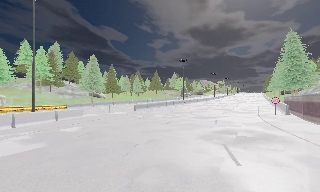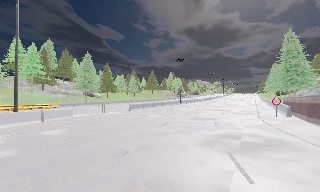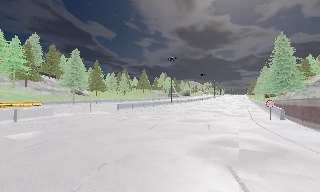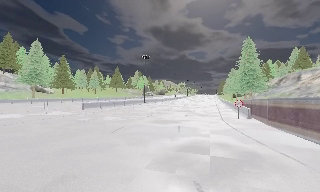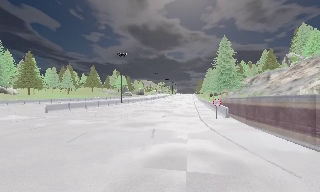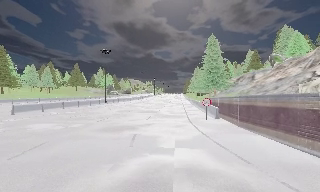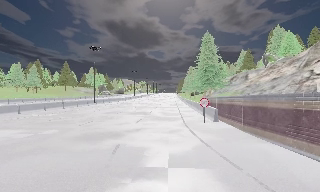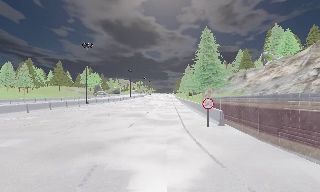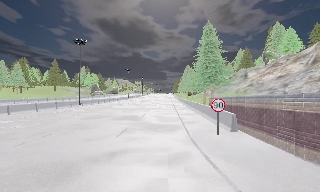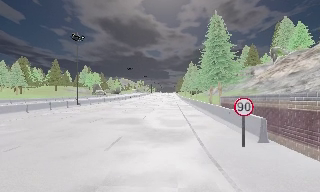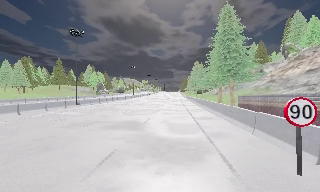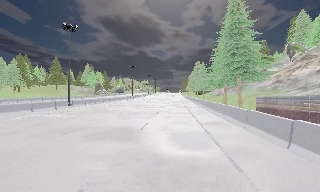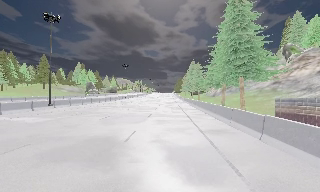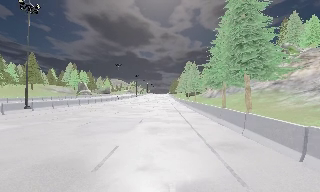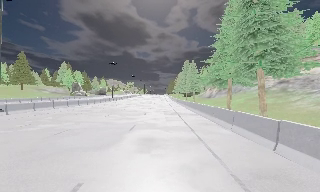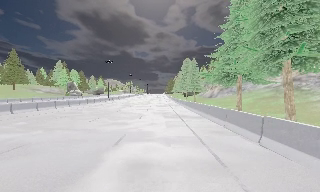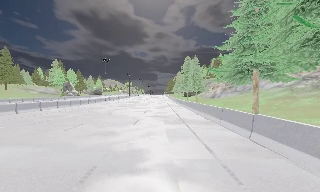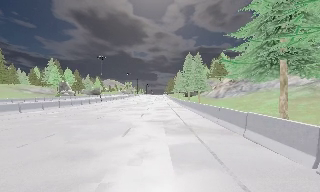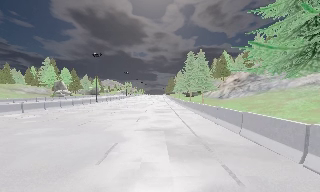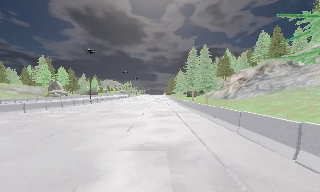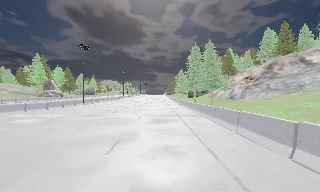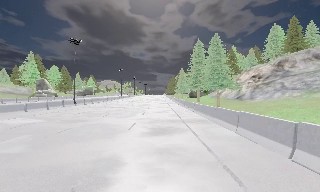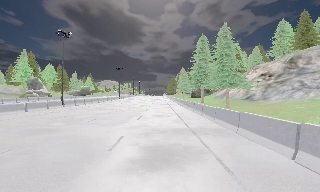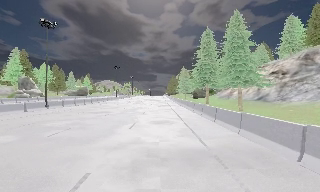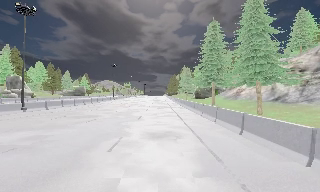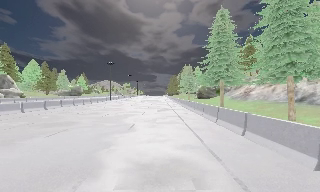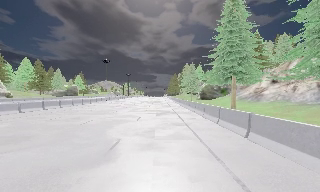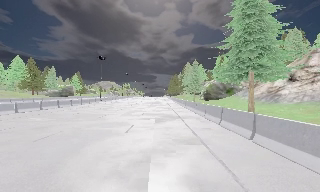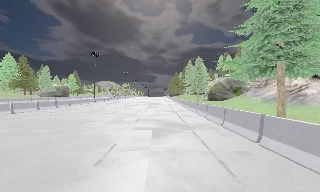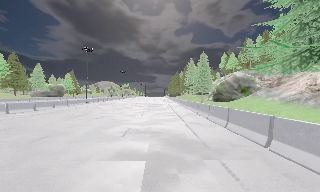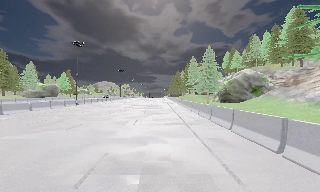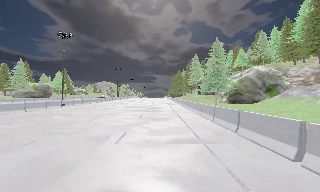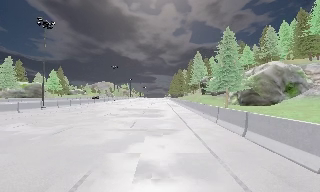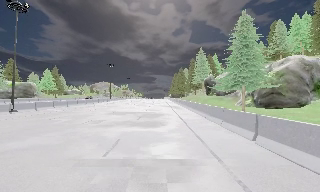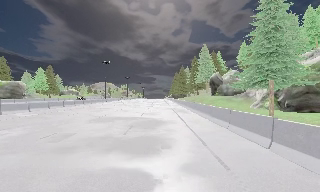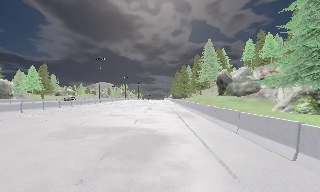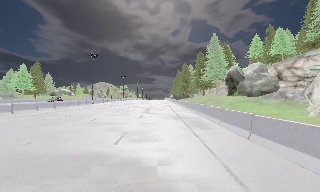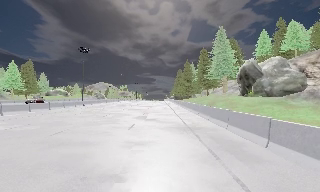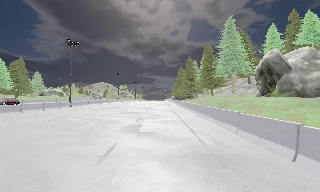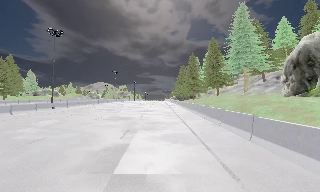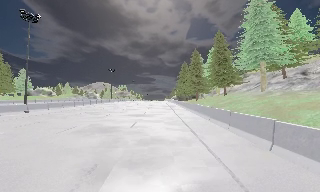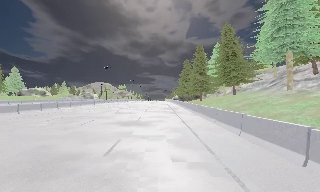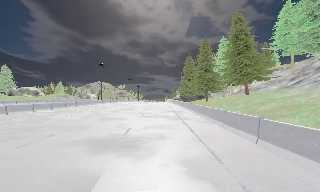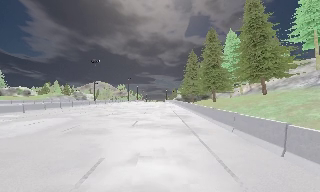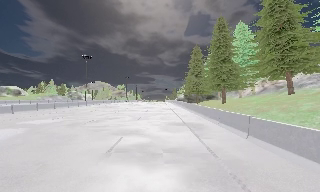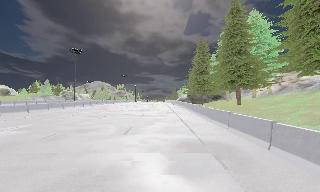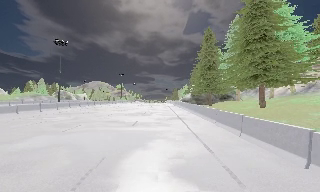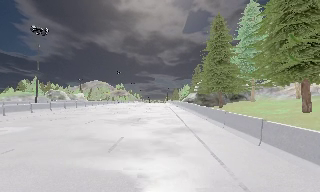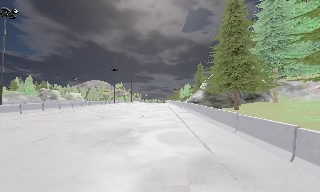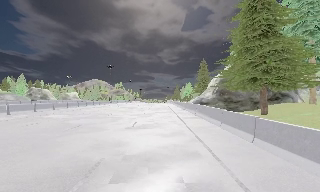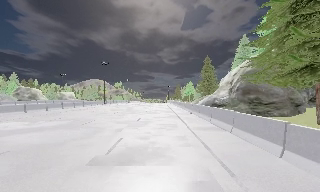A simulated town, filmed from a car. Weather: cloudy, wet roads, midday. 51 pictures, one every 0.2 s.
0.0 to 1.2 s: The camera swings to its right by about 25 degrees, and the scene slides to the left. It travels forward, about 8 m, so what stands in front looms larger.
1.2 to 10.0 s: The camera travels forward, about 165 m, so what stands in front looms larger. It gains speed.
The film runs forward here.
